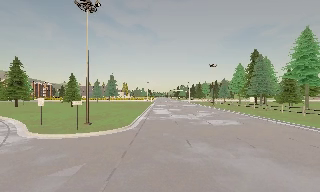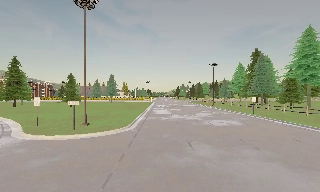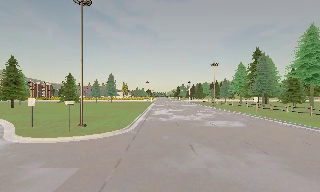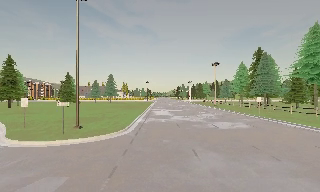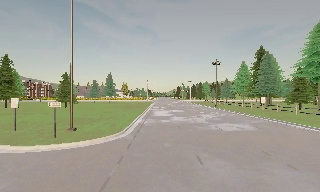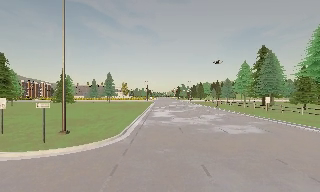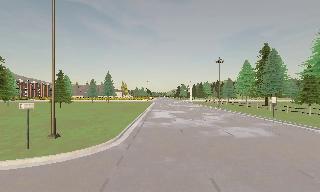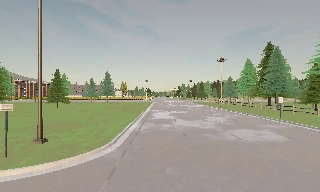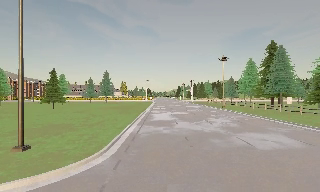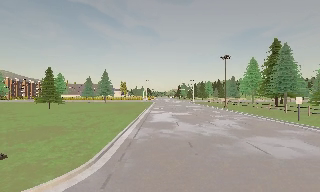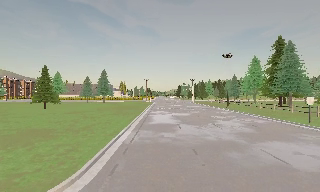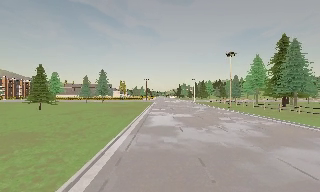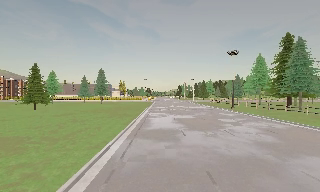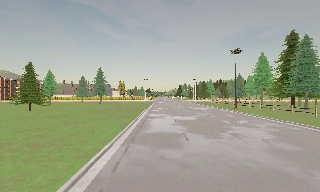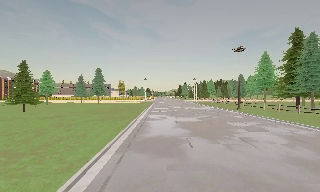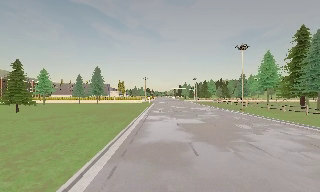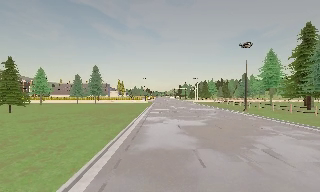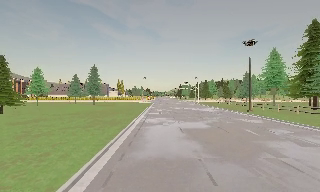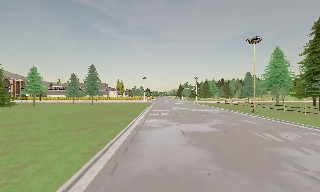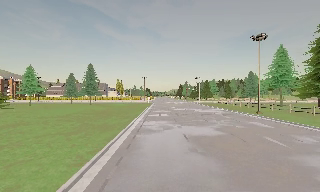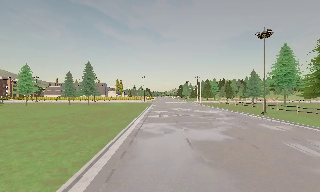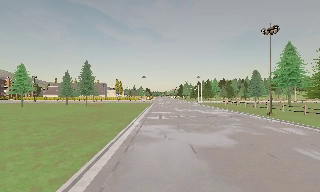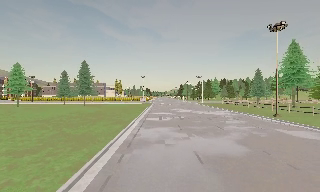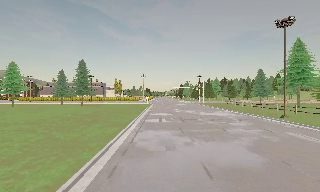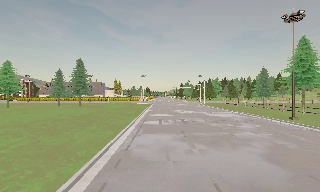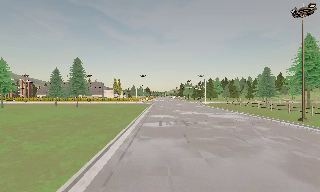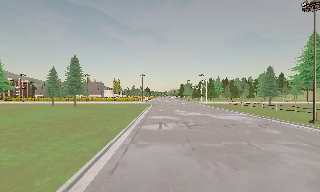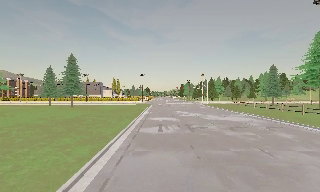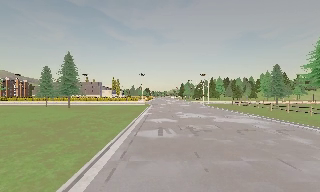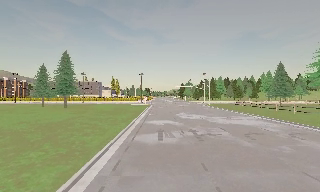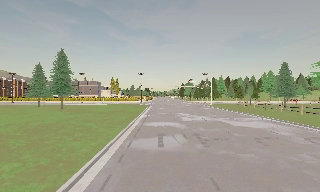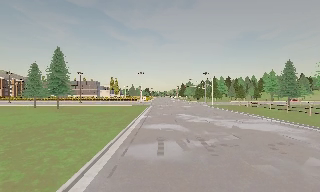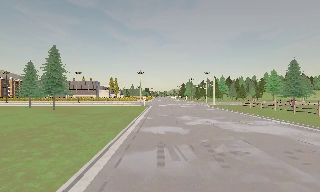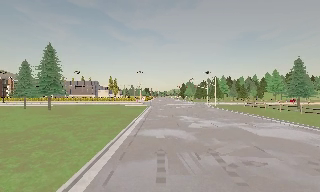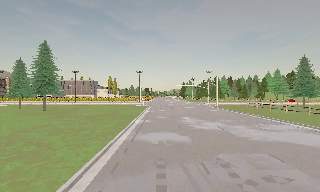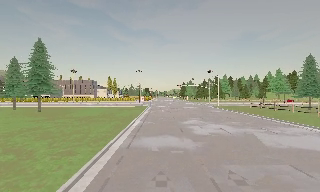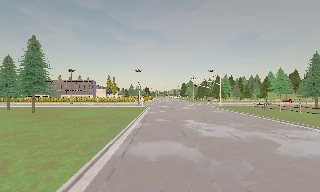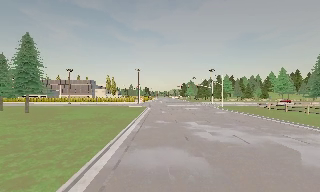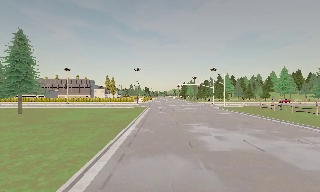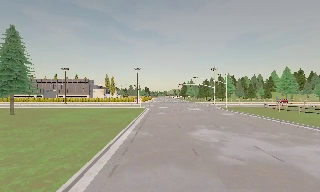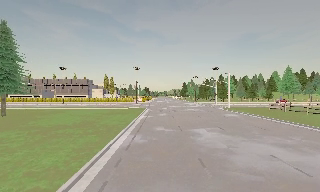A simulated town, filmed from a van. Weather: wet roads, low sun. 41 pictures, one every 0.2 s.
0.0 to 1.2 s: The camera travels forward, about 5 m, so what stands in front looms larger. It gains speed.
1.2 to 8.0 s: The camera travels forward, about 40 m, so what stands in front looms larger.
The film runs forward here.
